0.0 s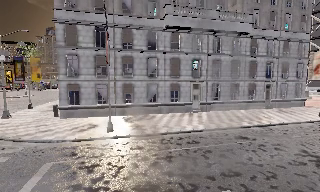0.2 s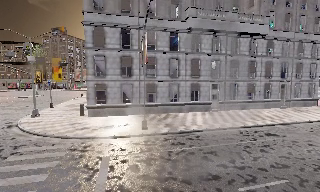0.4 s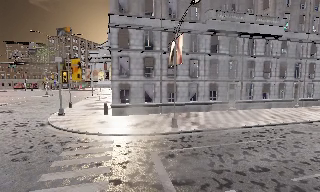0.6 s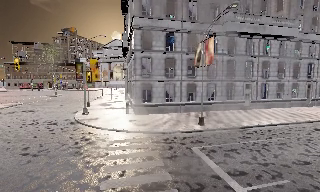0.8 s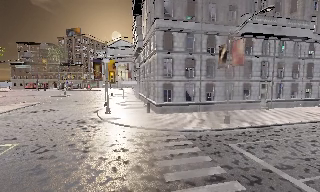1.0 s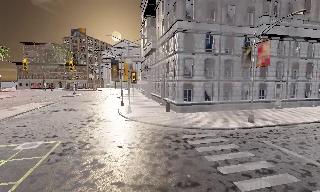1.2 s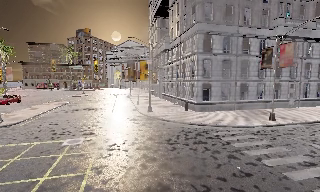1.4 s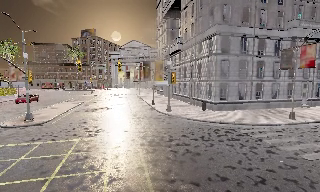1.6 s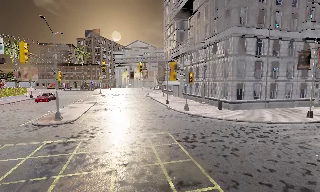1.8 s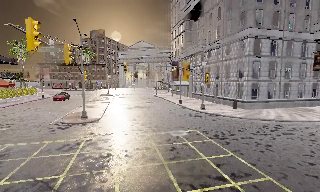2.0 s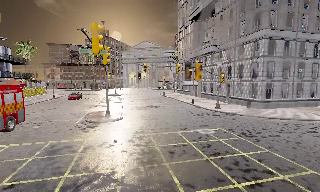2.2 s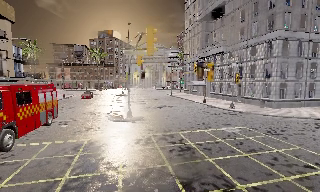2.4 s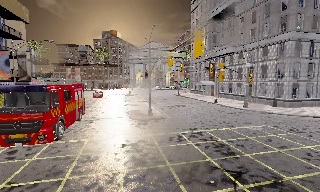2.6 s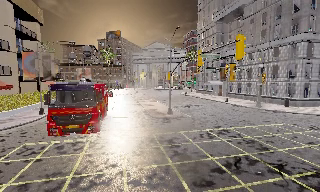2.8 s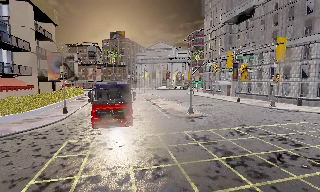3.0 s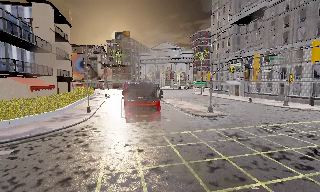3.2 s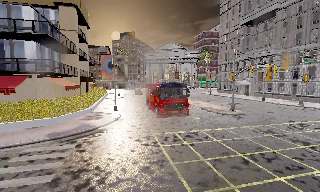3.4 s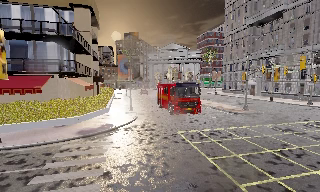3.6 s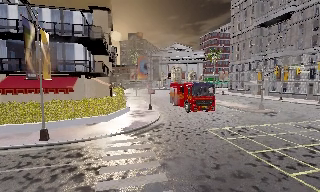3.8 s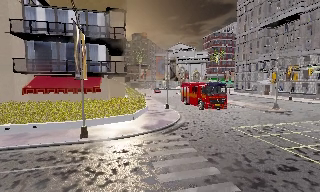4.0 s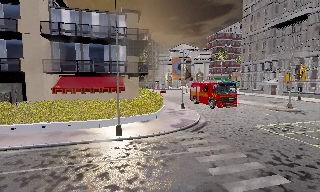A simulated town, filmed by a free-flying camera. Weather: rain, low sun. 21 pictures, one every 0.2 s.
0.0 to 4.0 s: The camera travels to its left, about 45 m, so close, fixed things drift to the right.
The film runs backward here.
